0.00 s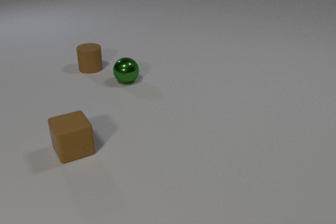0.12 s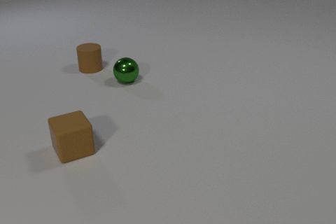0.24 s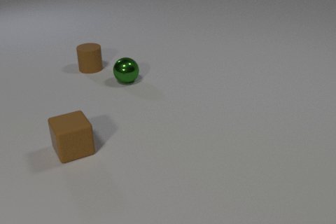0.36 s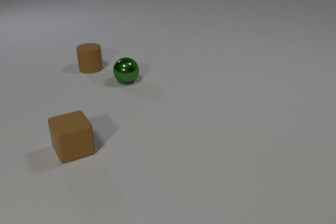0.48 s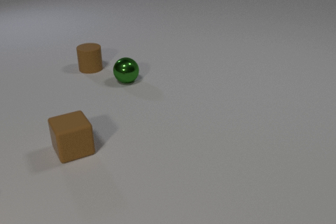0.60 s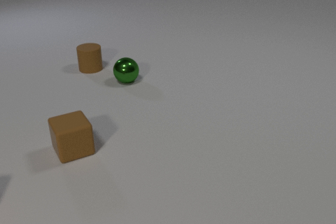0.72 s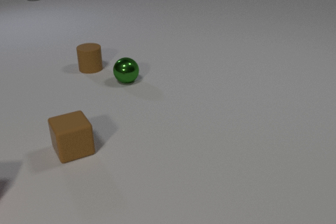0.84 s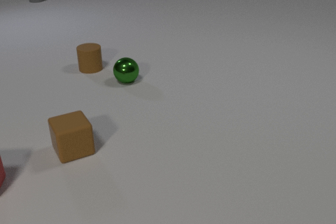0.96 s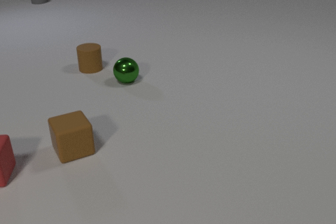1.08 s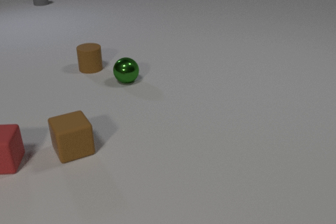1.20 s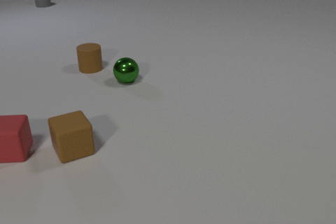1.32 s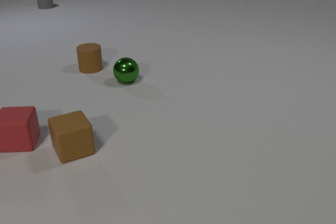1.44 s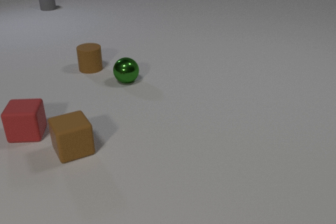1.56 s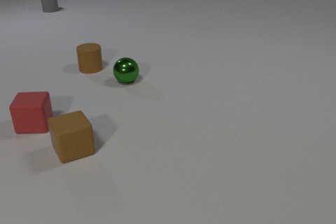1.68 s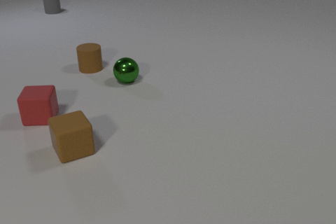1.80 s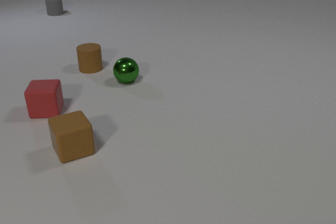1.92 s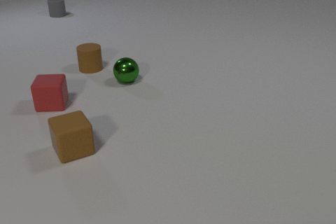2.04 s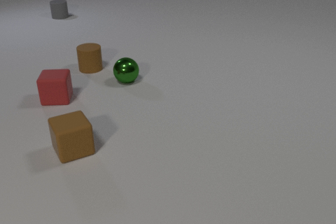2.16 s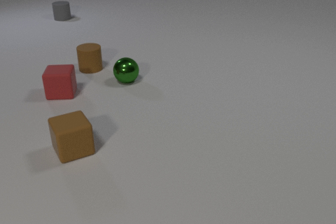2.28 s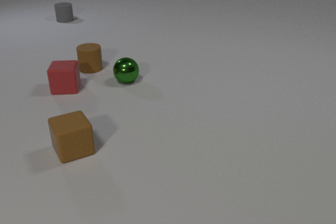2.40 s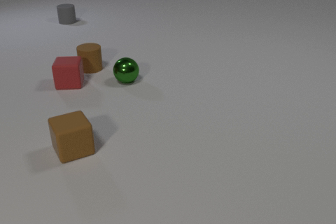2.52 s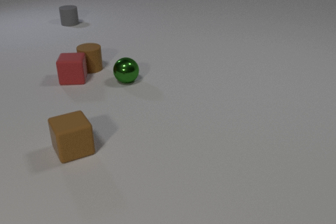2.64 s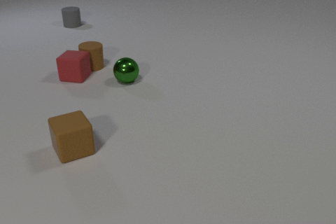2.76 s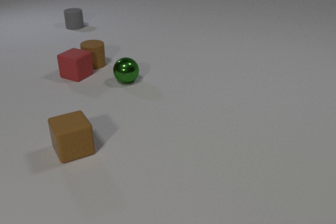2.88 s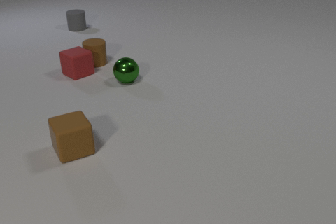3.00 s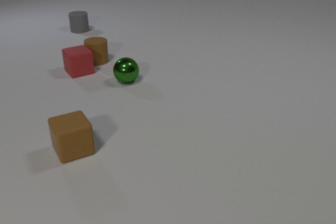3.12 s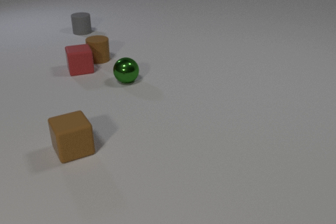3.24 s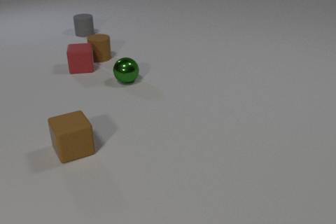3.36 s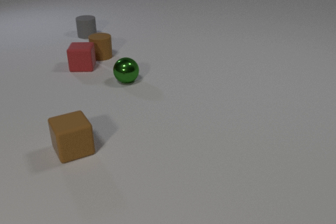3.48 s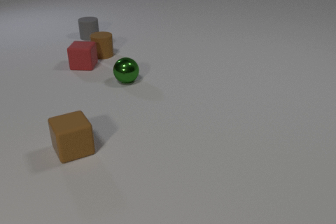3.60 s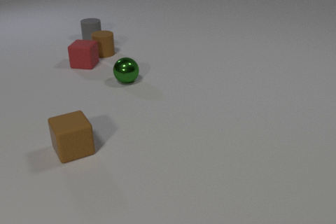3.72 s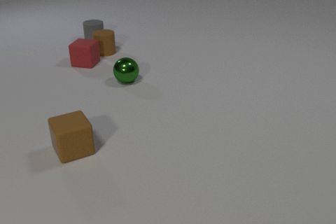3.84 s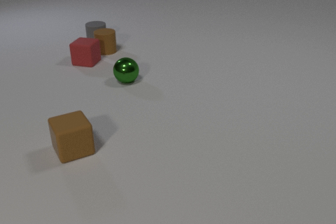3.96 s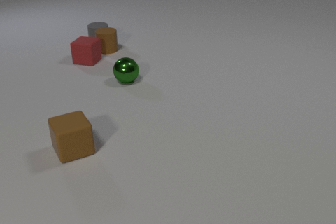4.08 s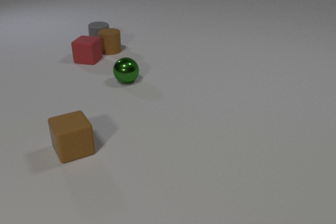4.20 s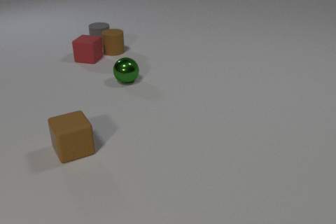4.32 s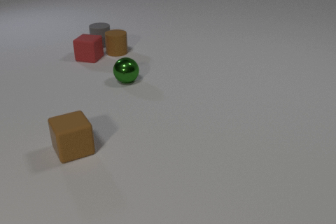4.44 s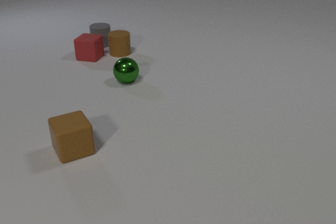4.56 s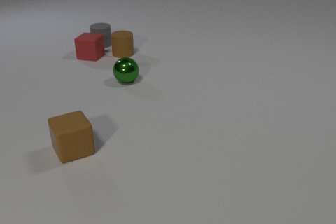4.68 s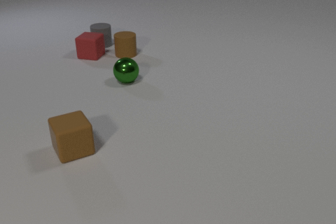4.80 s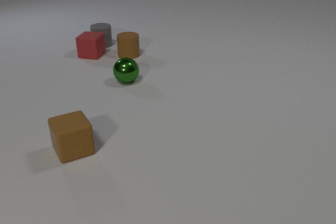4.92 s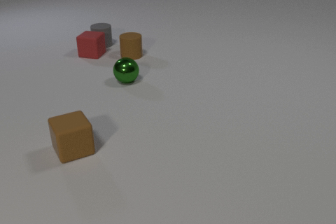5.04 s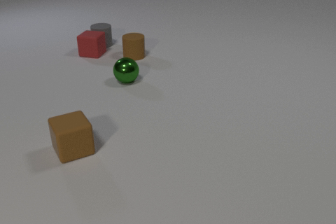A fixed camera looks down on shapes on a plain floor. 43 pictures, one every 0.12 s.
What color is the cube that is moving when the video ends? red.
How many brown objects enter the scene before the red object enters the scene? 0.
Are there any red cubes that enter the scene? yes.
0.00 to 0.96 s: The red rubber cube comes in at the left edge, slides away from the camera and to the right. The gray rubber cylinder comes in at the top edge, slides toward the camera.
0.96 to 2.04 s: The red rubber cube slides away from the camera and to the right. The gray rubber cylinder slides toward the camera.
2.04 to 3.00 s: The red rubber cube slides away from the camera, spins clockwise seen from above by about 60 degrees, its near face sliding to the left. The brown rubber cylinder slides away from the camera. The gray rubber cylinder slides toward the camera. The red rubber cube and the brown rubber cylinder collide.
3.00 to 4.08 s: The red rubber cube slides away from the camera, spins clockwise seen from above by about 45 degrees, its near face sliding to the left. The brown rubber cylinder slides away from the camera and to the right. The gray rubber cylinder slides toward the camera and to the right. The brown rubber cylinder and the gray rubber cylinder collide.
4.08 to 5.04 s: The red rubber cube slides away from the camera. The brown rubber cylinder slides to the right and toward the camera.
